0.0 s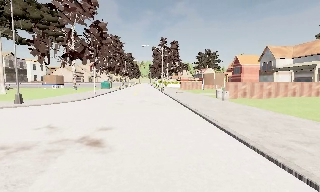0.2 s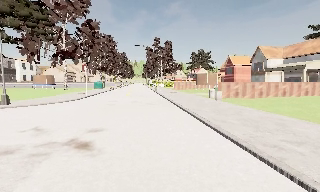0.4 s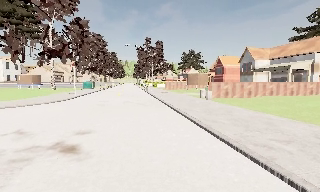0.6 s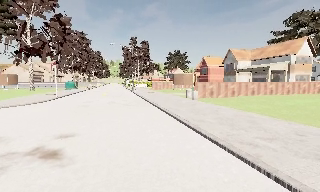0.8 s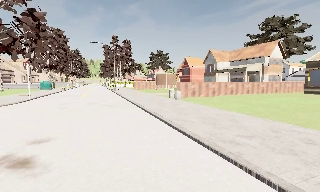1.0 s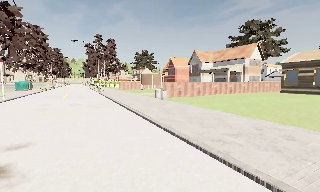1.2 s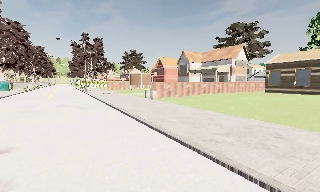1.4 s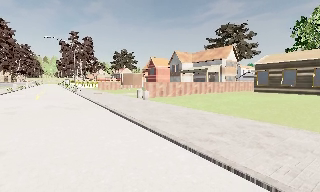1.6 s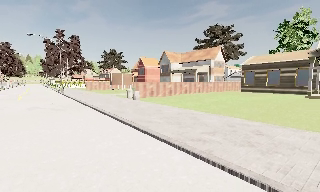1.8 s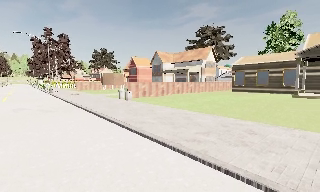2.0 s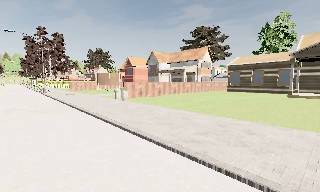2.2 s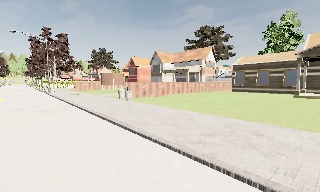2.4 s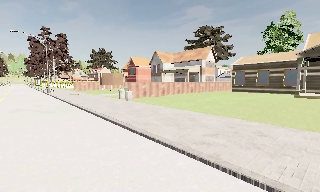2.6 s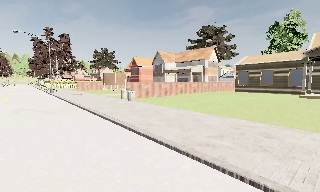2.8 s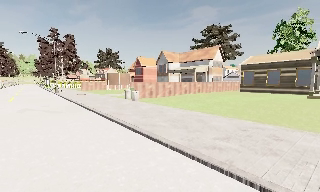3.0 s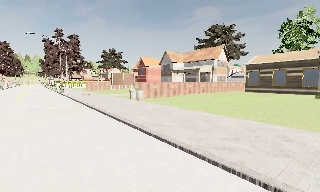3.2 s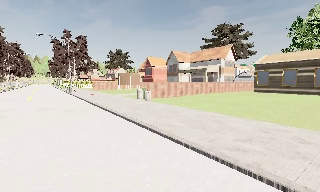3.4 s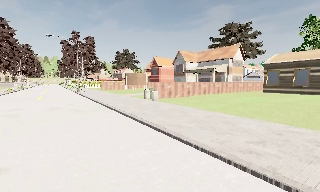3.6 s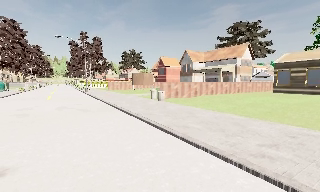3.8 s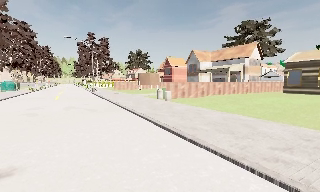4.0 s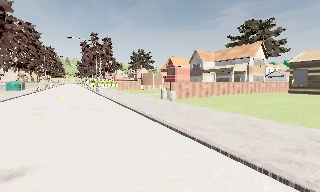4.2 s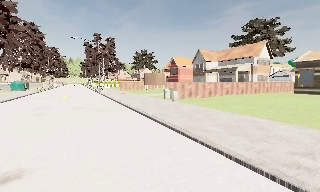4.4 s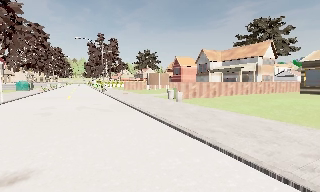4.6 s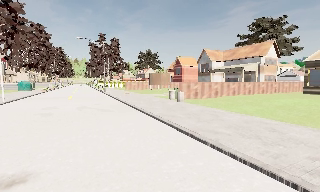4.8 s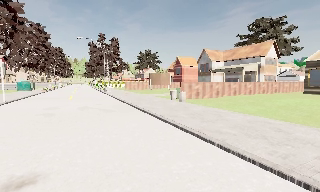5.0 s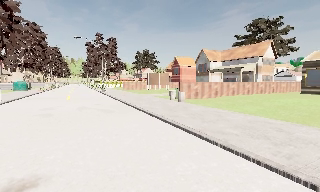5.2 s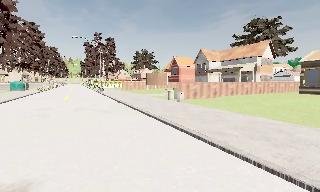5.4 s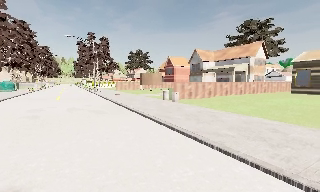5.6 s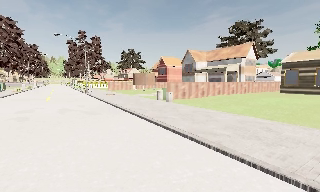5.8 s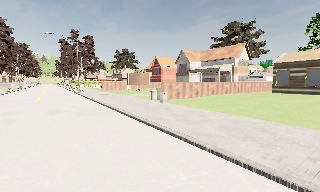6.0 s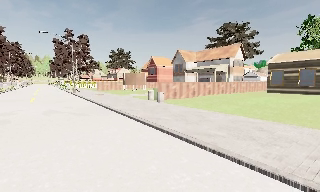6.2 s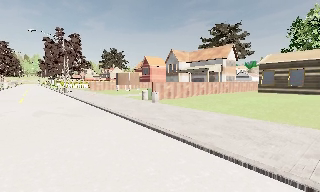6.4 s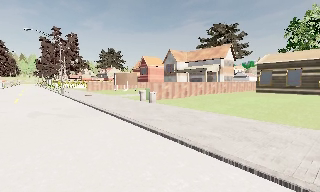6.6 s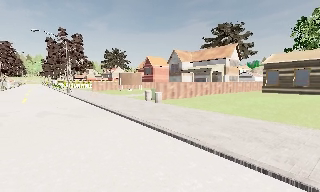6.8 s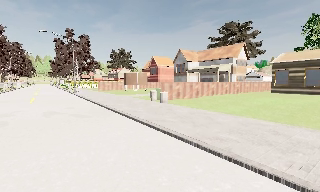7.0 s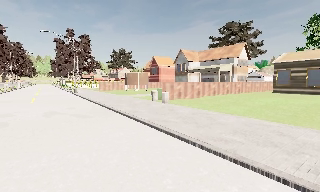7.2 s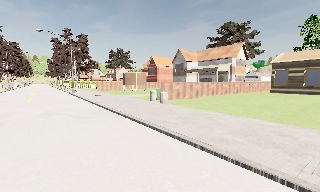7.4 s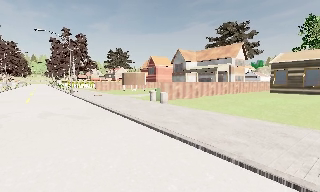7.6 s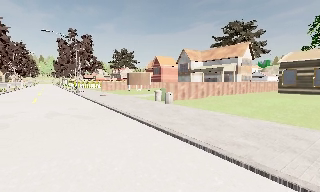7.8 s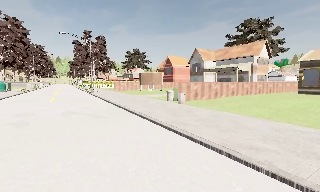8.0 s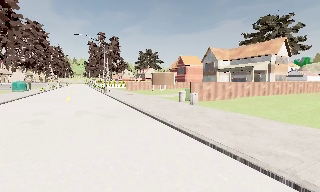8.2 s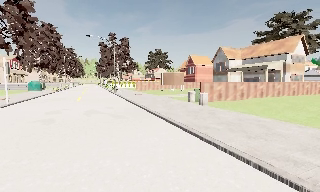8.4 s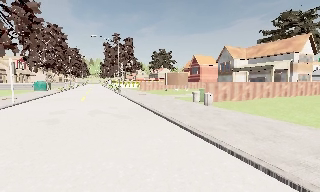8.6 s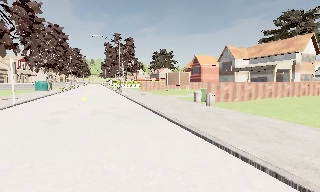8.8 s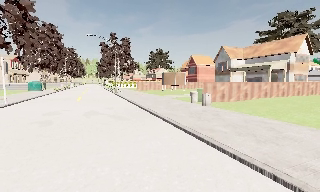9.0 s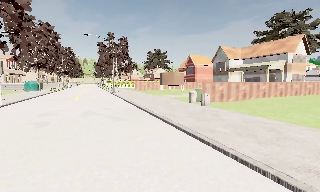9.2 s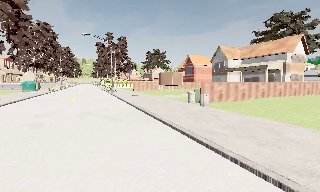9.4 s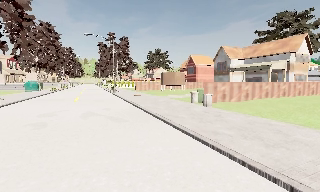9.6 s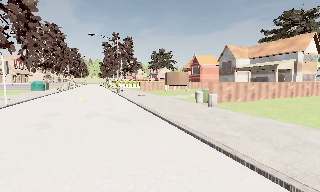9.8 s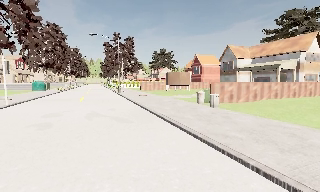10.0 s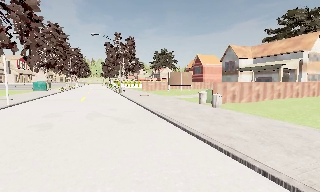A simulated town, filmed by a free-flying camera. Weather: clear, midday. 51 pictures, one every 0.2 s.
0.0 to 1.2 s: The camera swings to its right by about 25 degrees, and the scene slides to the left. It travels forward, about 0.5 m, so what stands in front looms larger.
1.2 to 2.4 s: The scene slides to the left, as the camera pans about 10 degrees to its right.
2.4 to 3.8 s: The scene slides to the right, as the camera pans about 10 degrees to its left. It travels forward, about 0.5 m, so what stands in front looms larger.
3.8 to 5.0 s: The camera travels to its left, about 0.5 m, so close, fixed things drift to the right.
5.0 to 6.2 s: The camera pans to its right, which is clockwise from overhead, by about 10 degrees.
6.2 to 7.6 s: The camera travels forward, about 0.5 m, so what stands in front looms larger.
7.6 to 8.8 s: The camera swings to its left by about 10 degrees, and the scene slides to the right. It travels forward, about 0.5 m, so what stands in front looms larger.
8.8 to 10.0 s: The camera travels forward, about 0.5 m, so what stands in front looms larger.
The film runs forward here.
